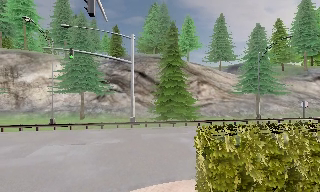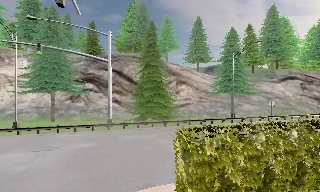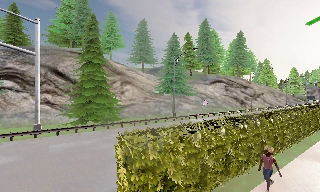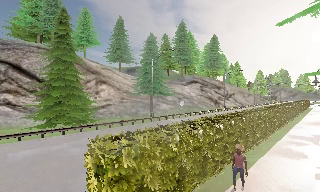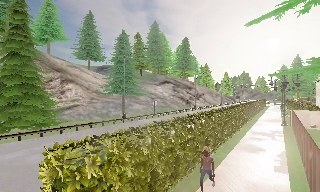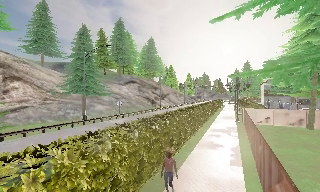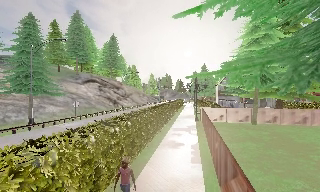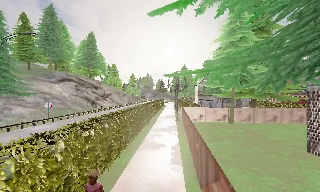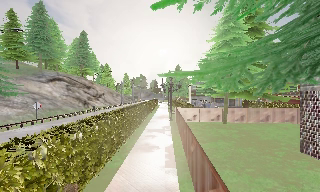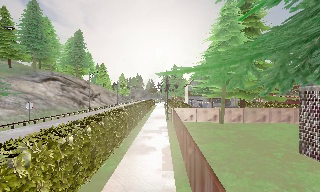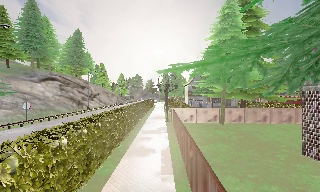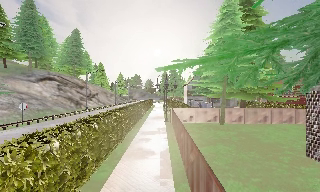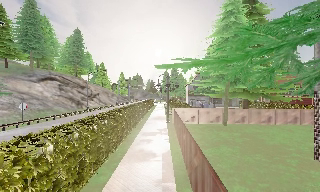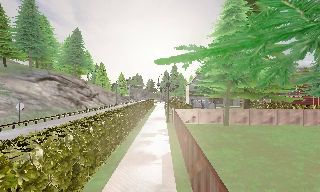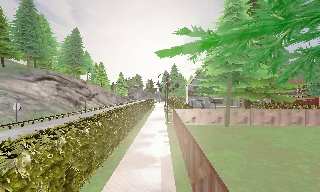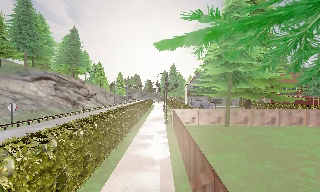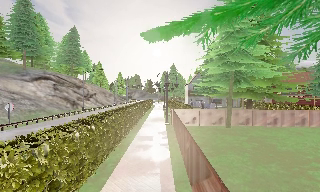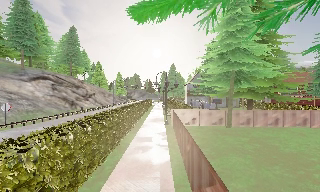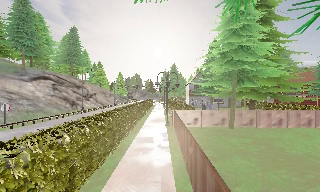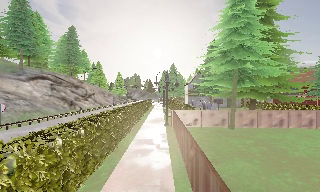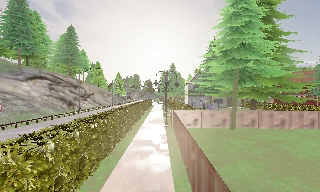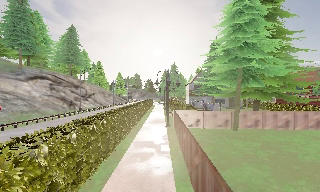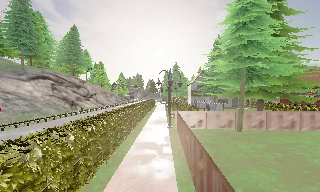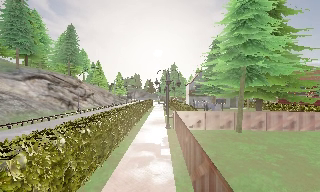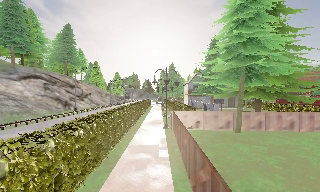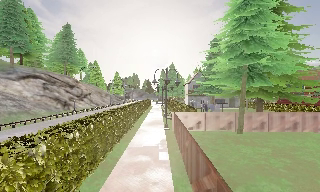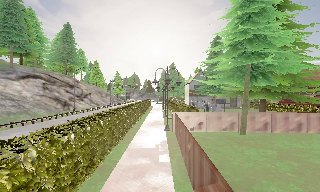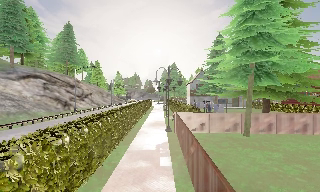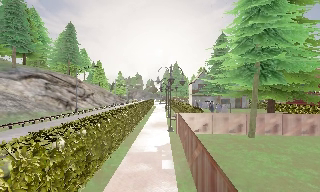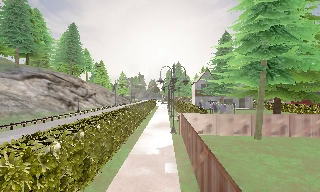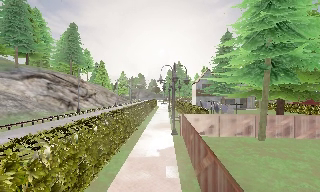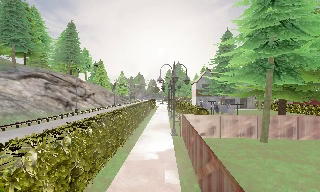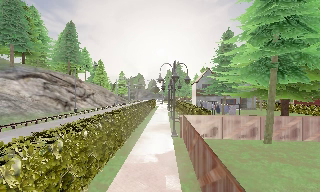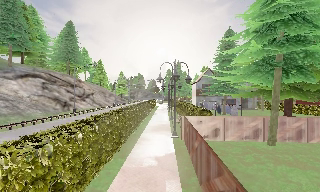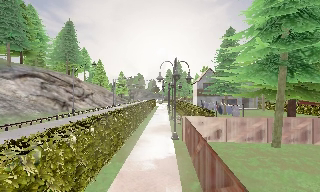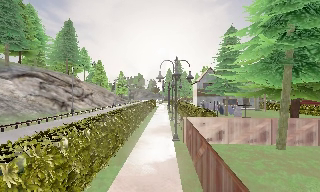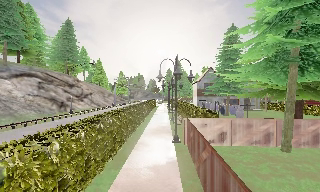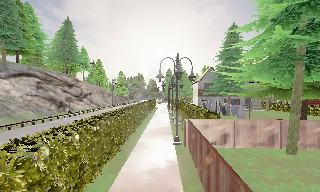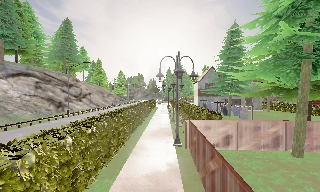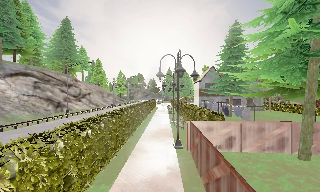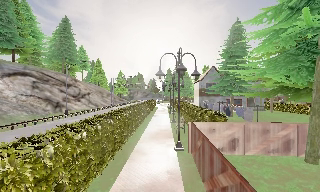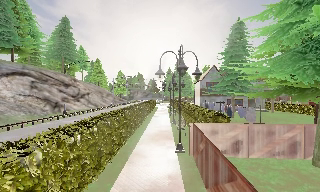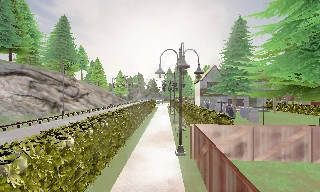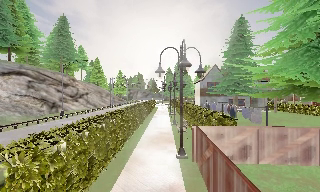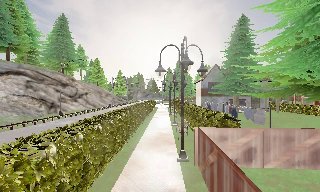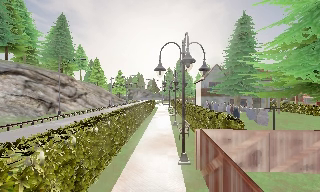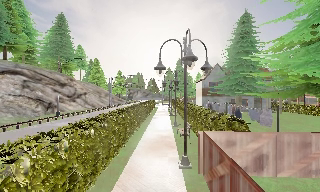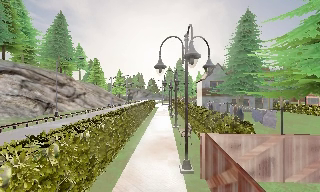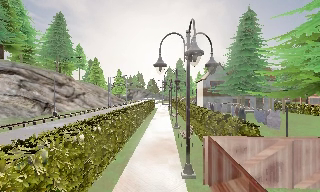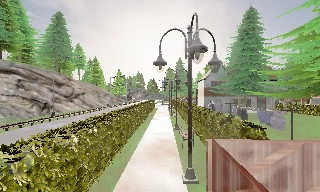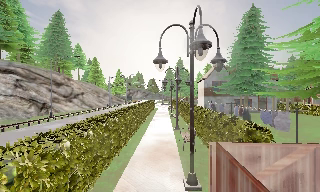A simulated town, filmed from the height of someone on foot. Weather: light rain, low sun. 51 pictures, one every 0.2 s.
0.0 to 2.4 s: The camera swings to its right by about 80 degrees, and the scene slides to the left. It travels forward, about 3 m.
2.4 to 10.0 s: The camera travels forward, about 11 m, so what stands in front looms larger.
The film runs forward here.
